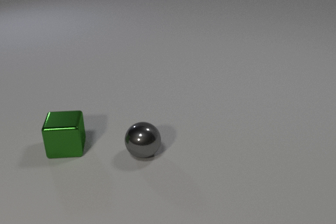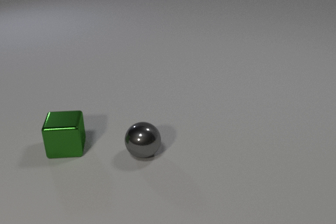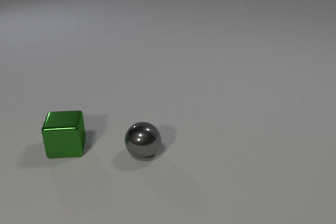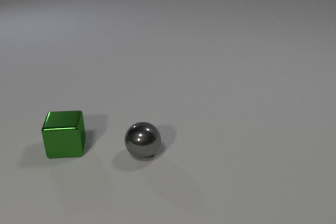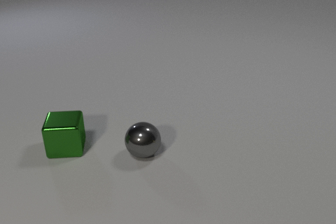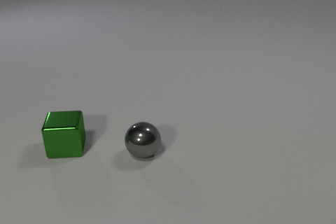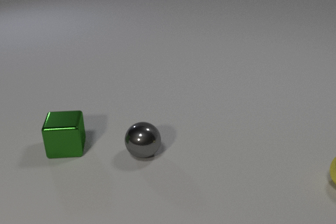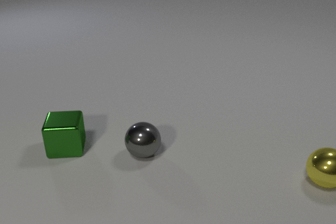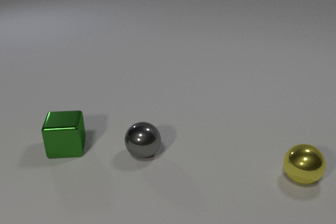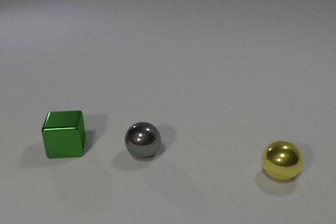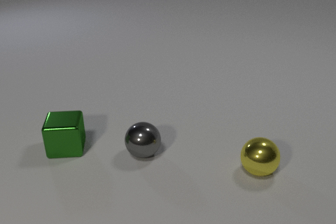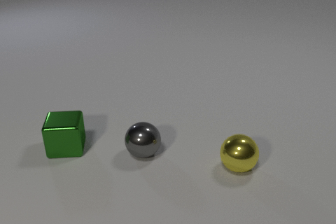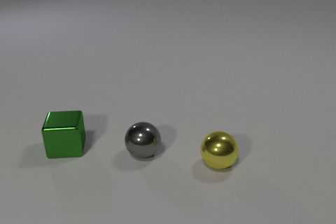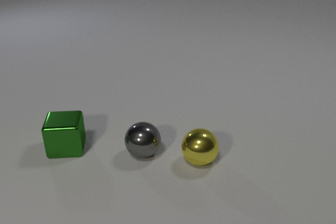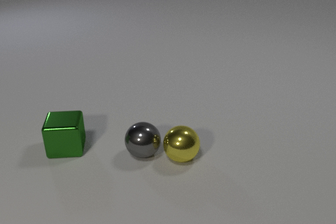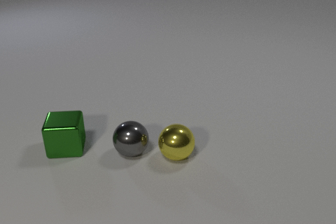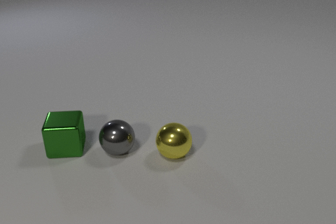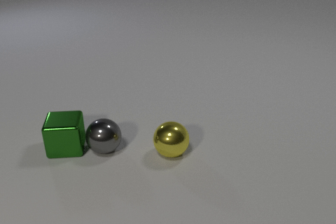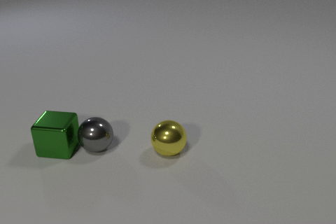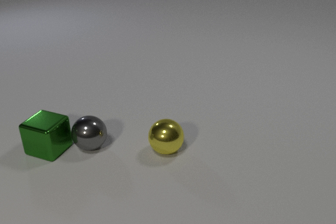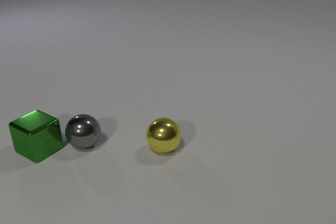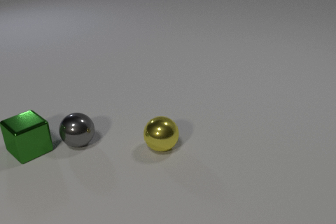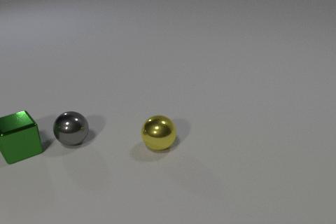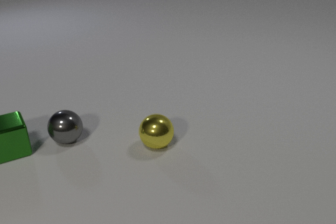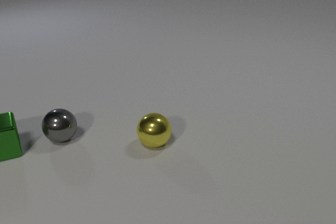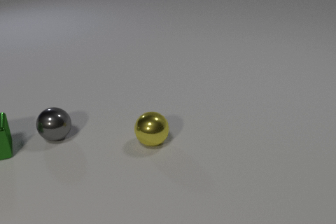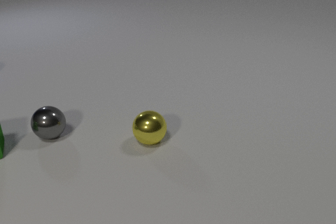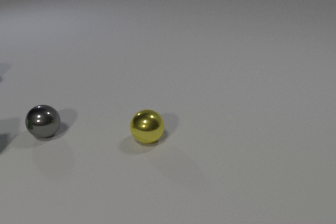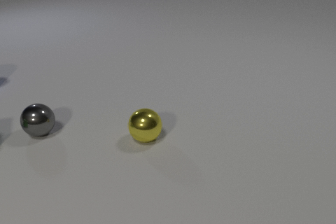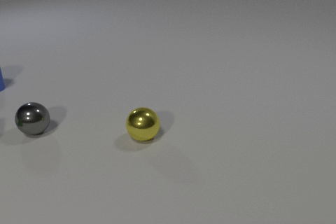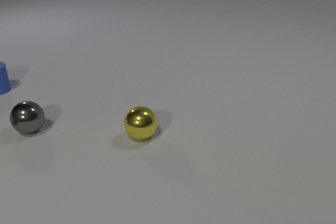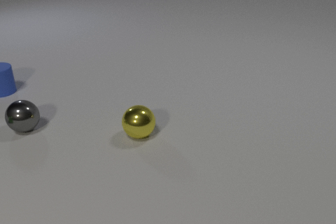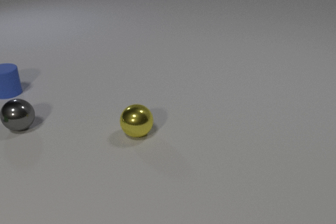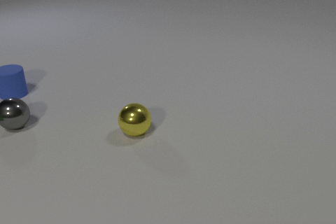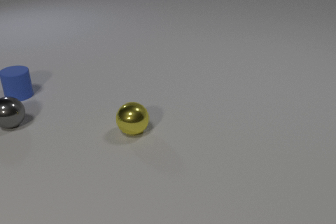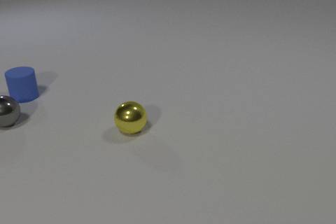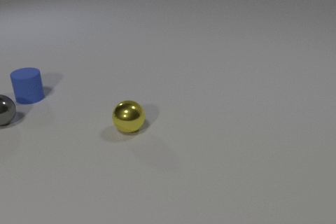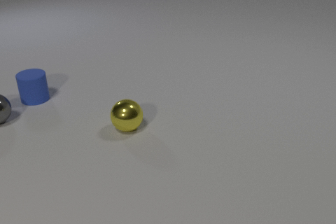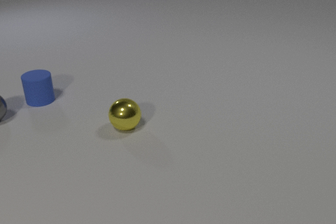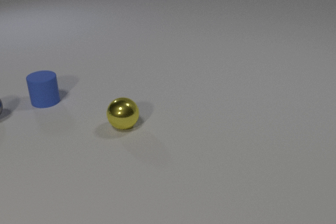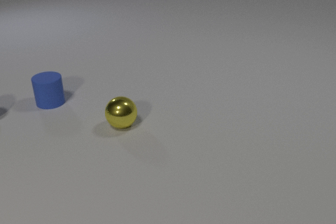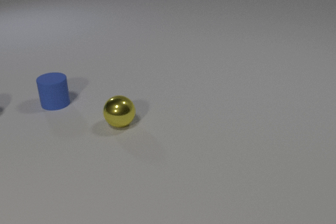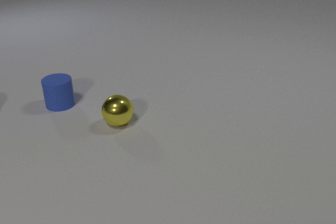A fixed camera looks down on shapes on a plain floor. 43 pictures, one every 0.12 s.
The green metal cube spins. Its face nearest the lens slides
to the left.
The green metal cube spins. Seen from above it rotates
clockwise.
0.00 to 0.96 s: The yellow metal sphere comes in at the right edge, rolls to the left.
0.96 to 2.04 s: The yellow metal sphere rolls to the left. The gray metal sphere rolls to the left. The yellow metal sphere and the gray metal sphere collide.
2.04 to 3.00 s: The yellow metal sphere rolls to the left and away from the camera. The gray metal sphere rolls to the left and away from the camera. The green metal cube slides to the left, spins clockwise seen from above by about 75 degrees, its near face sliding to the left. The gray metal sphere and the green metal cube collide.
3.00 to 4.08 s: The yellow metal sphere rolls away from the camera and to the left. The gray metal sphere rolls to the left and away from the camera. The blue rubber cylinder comes in at the left edge, slides toward the camera and to the right. The green metal cube slides to the left, leaves at the left edge.
4.08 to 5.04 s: The yellow metal sphere rolls away from the camera and to the left. The gray metal sphere rolls away from the camera and to the left, leaves at the left edge. The blue rubber cylinder slides to the right and toward the camera.
How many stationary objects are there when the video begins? 2.
What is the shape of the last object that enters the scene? cylinder.
How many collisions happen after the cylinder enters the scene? 0.
